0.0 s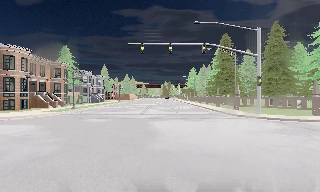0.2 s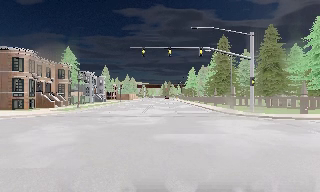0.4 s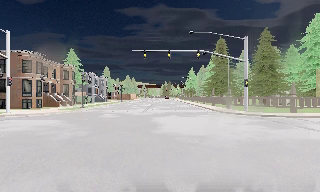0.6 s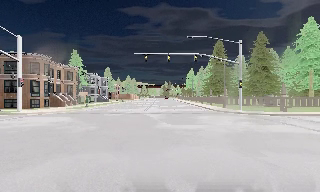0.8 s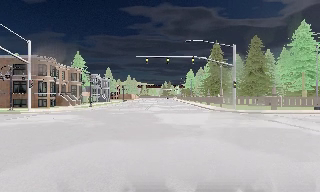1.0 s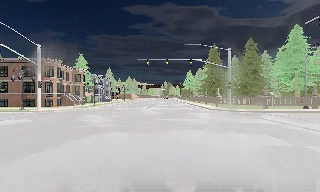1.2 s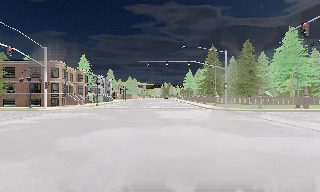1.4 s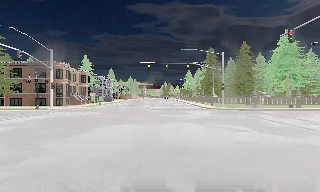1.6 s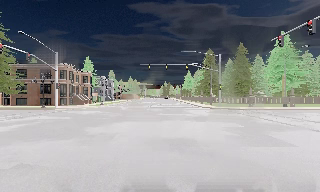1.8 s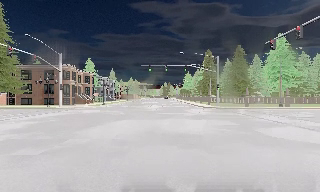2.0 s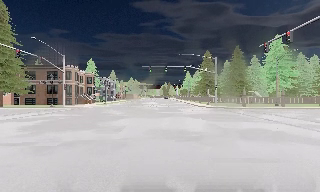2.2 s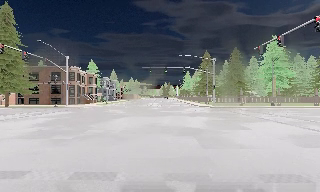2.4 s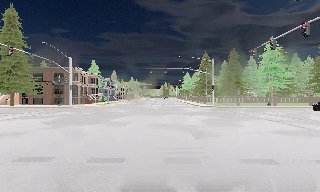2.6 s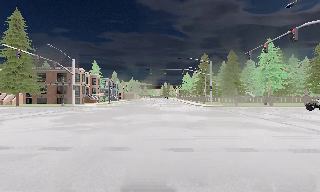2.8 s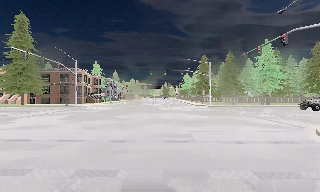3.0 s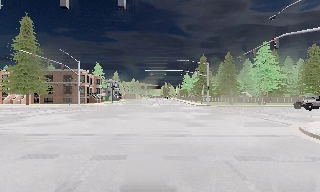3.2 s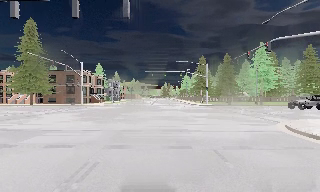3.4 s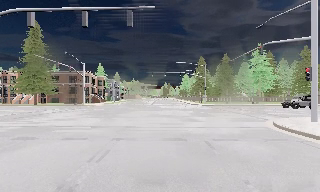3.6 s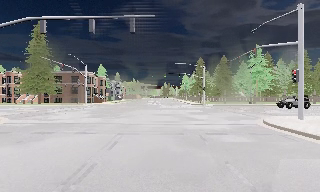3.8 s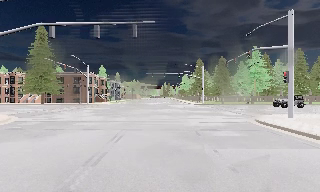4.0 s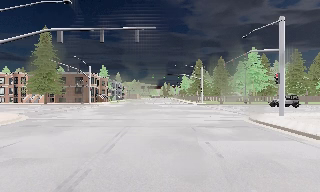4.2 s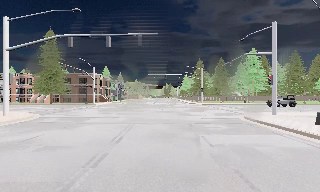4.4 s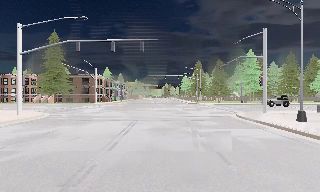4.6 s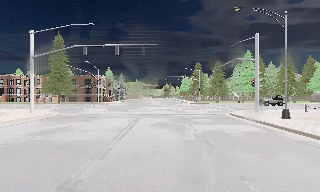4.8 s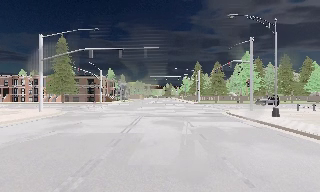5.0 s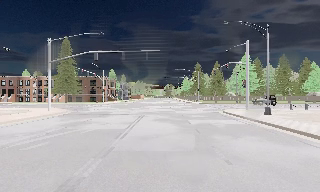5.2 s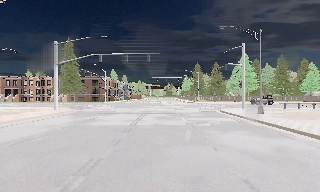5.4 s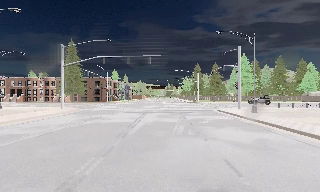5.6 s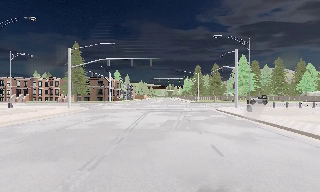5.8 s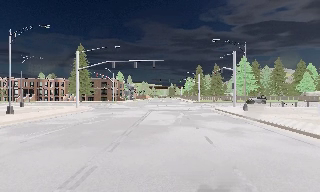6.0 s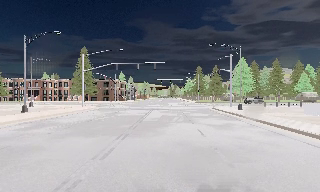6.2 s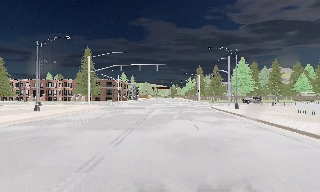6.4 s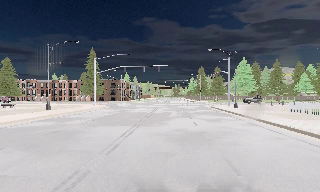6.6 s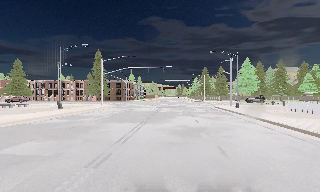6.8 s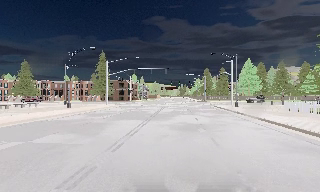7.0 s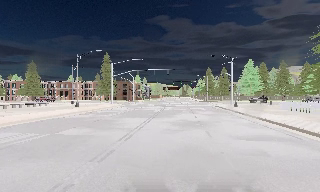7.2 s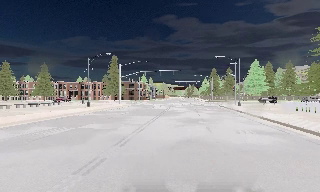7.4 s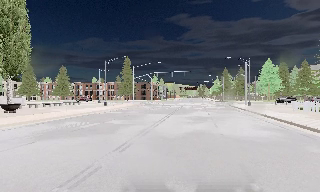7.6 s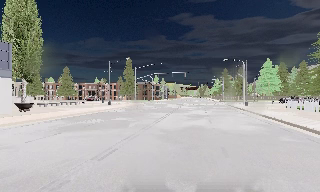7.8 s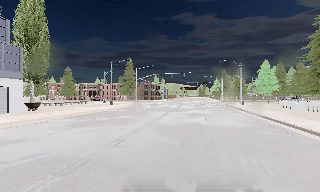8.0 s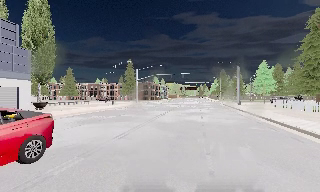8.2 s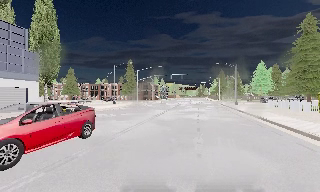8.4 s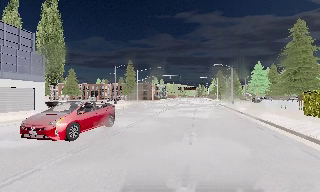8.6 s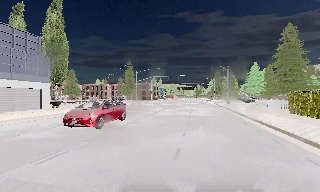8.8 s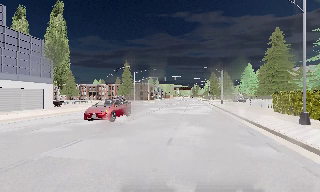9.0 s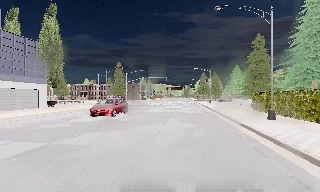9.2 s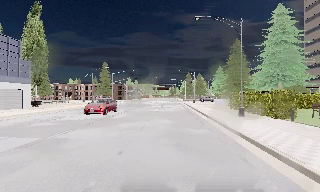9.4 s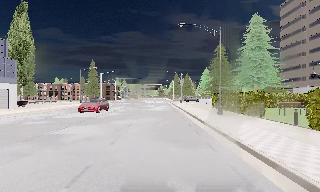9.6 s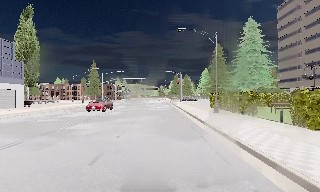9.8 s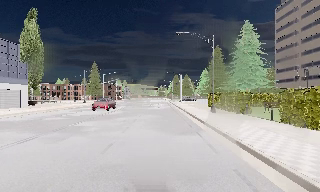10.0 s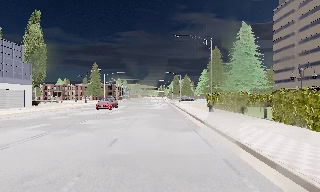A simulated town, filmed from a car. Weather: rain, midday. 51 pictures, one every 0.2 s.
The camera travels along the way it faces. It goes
backward.
0.0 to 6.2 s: The camera travels backward, about 35 m, so what stands in front gets smaller.
6.2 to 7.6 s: The scene slides to the right, as the camera pans about 10 degrees to its left. It travels backward, about 8 m, so what stands in front gets smaller.
7.6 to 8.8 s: The camera travels backward, about 7 m, so what stands in front gets smaller.
8.8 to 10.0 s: The scene slides to the left, as the camera pans about 10 degrees to its right. It travels backward, about 6 m, so what stands in front gets smaller. It loses speed.
The film runs backward here.
